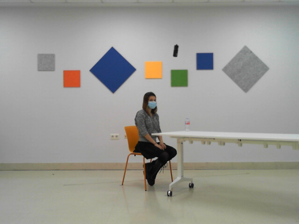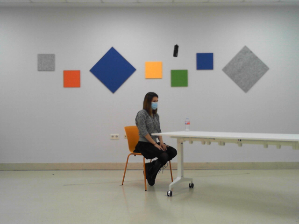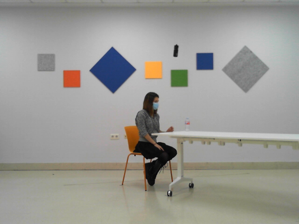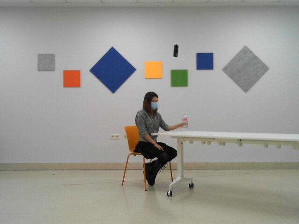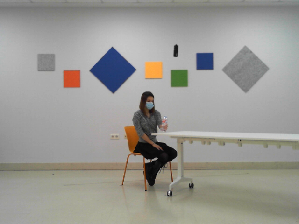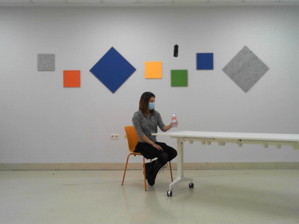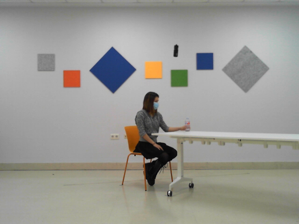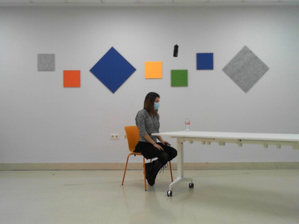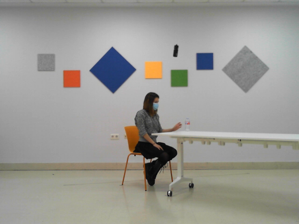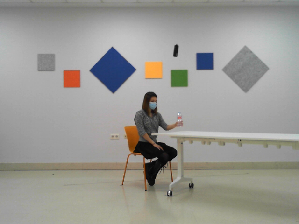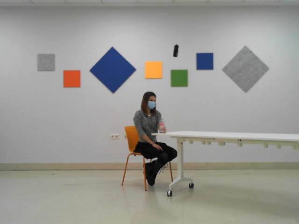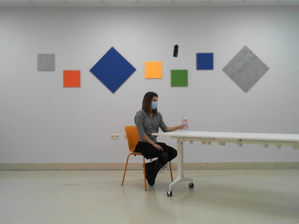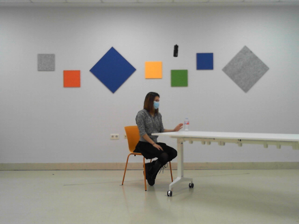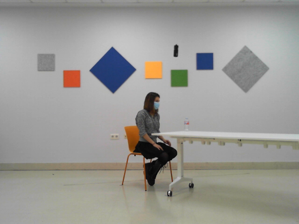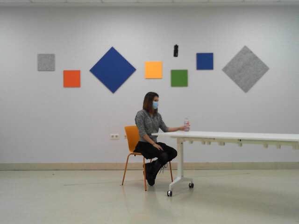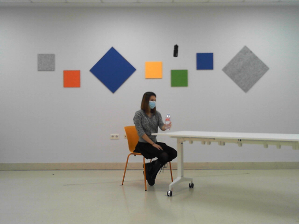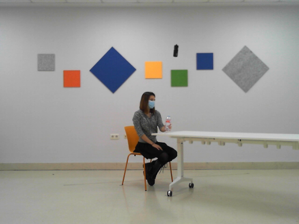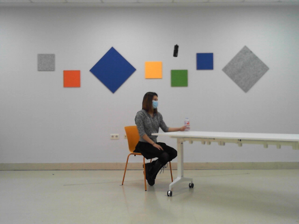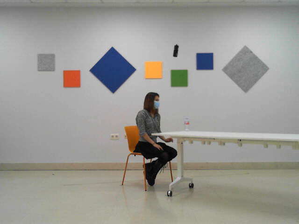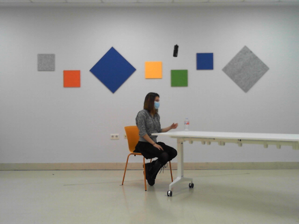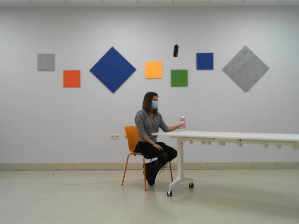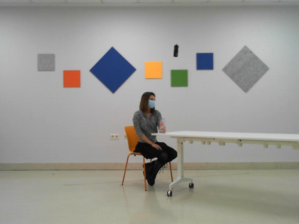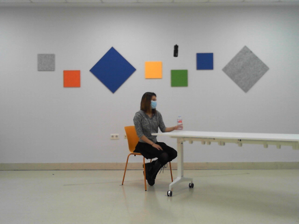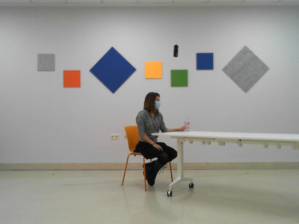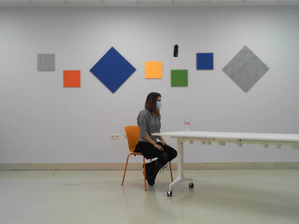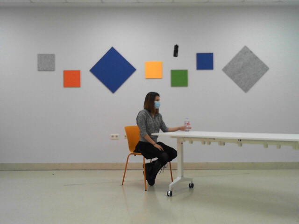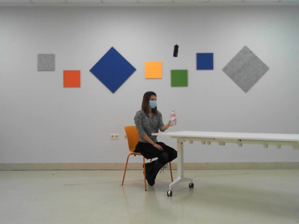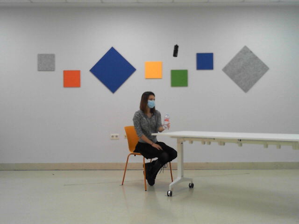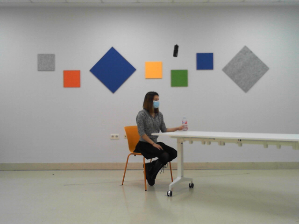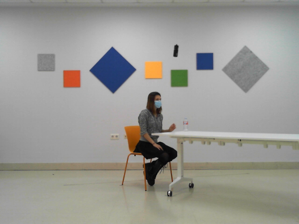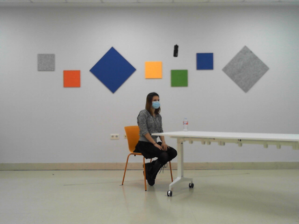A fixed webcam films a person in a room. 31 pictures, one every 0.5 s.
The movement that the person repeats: Move a bottle from side to side, left hand.
